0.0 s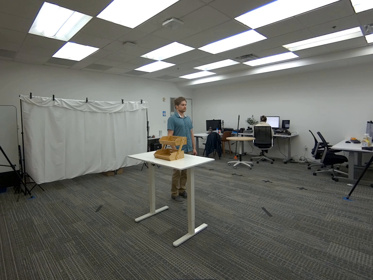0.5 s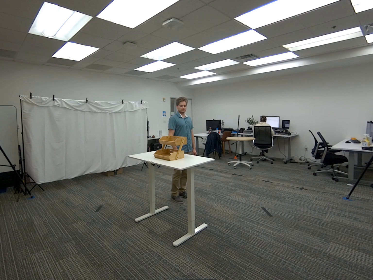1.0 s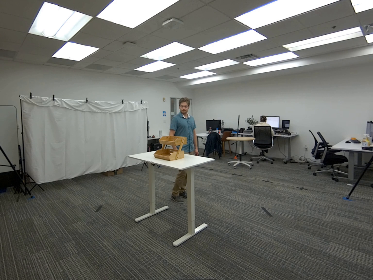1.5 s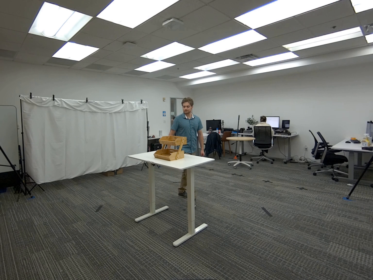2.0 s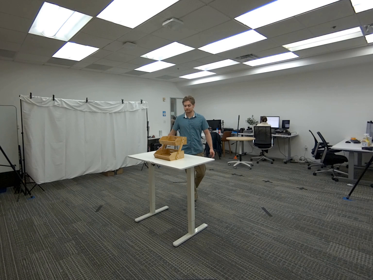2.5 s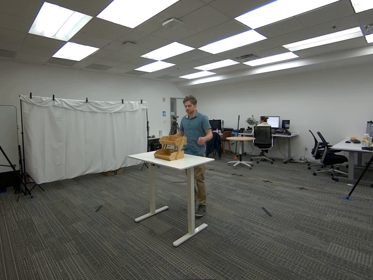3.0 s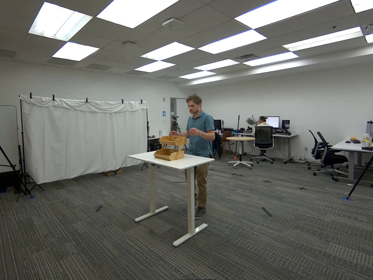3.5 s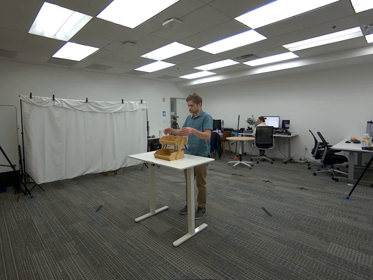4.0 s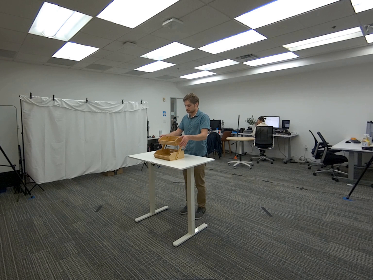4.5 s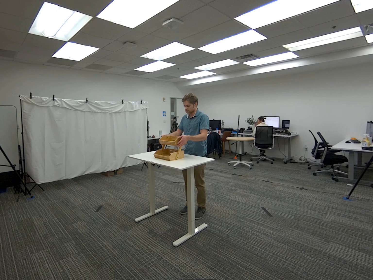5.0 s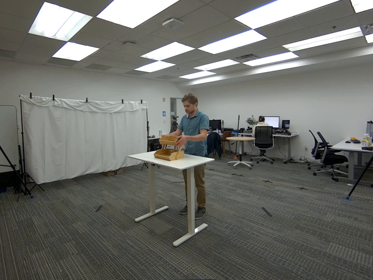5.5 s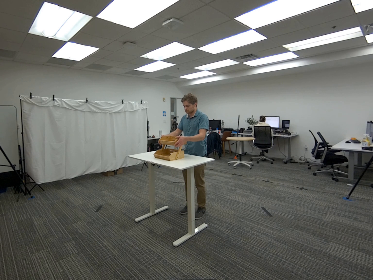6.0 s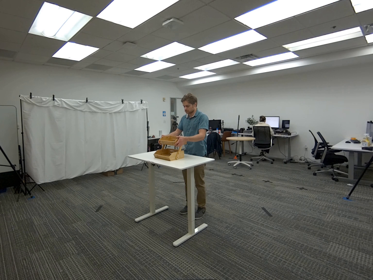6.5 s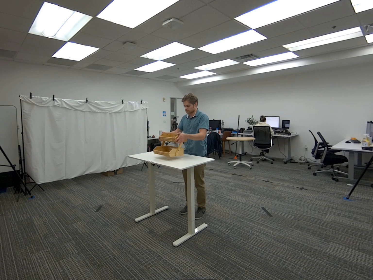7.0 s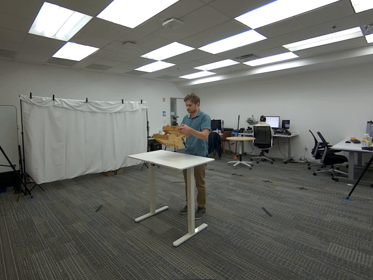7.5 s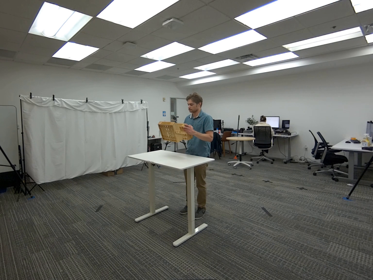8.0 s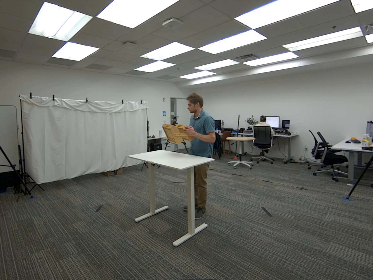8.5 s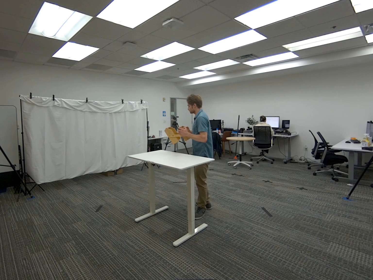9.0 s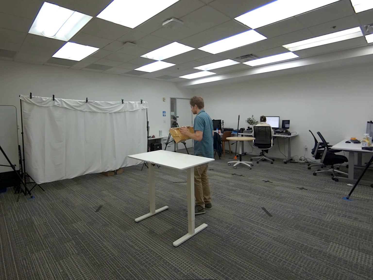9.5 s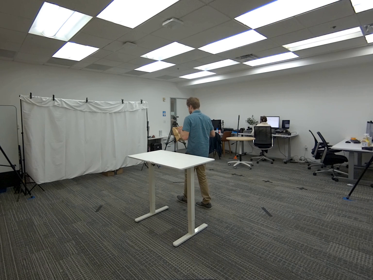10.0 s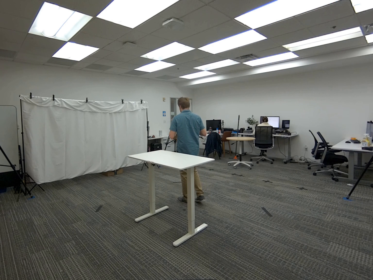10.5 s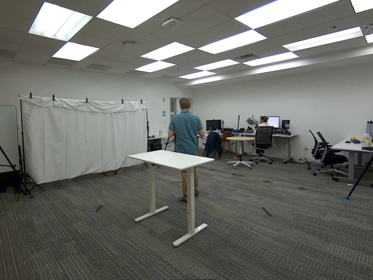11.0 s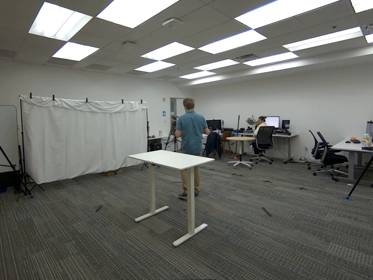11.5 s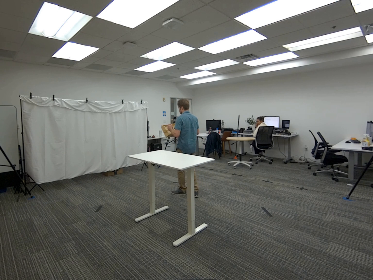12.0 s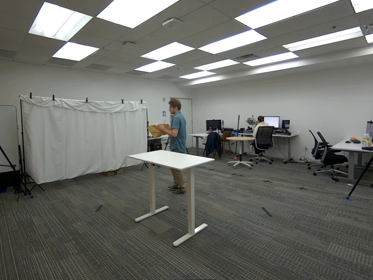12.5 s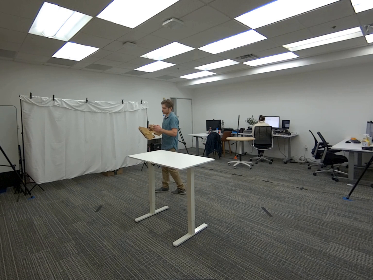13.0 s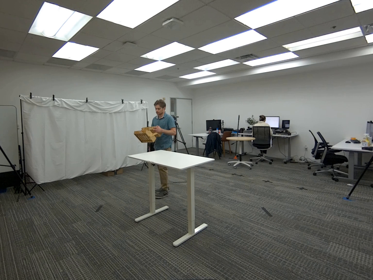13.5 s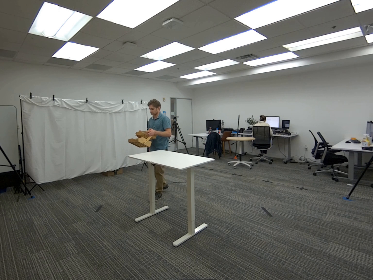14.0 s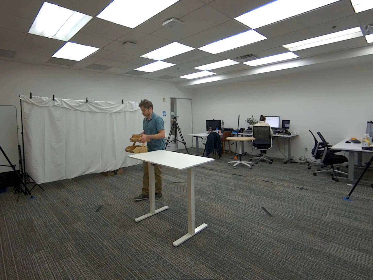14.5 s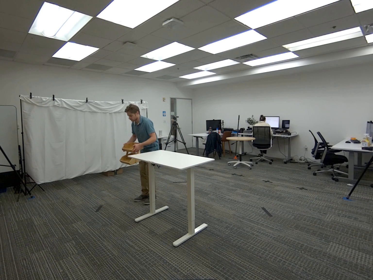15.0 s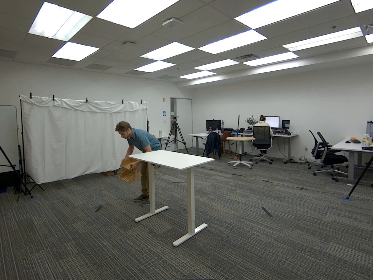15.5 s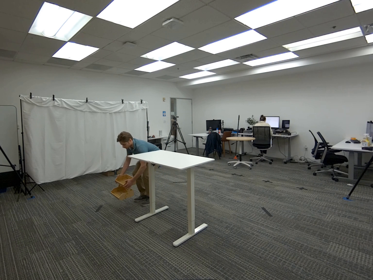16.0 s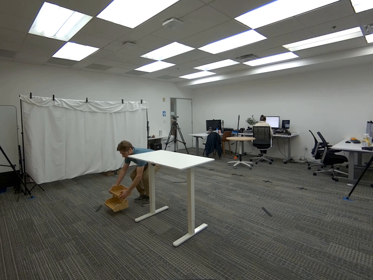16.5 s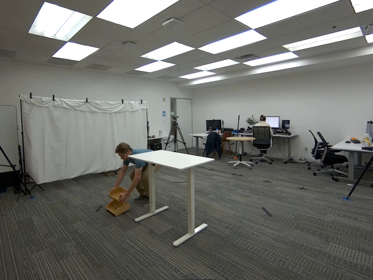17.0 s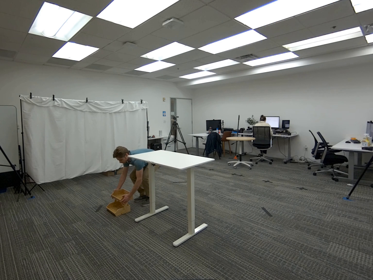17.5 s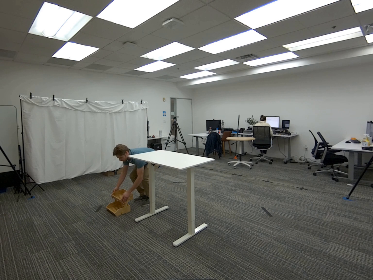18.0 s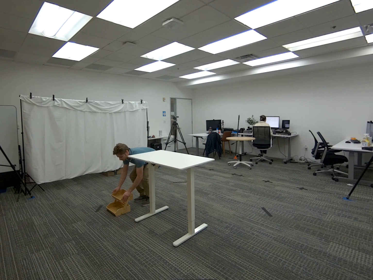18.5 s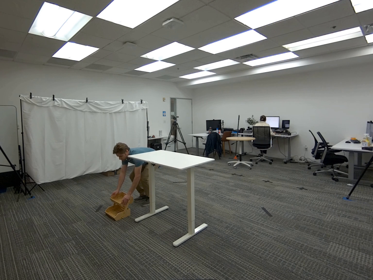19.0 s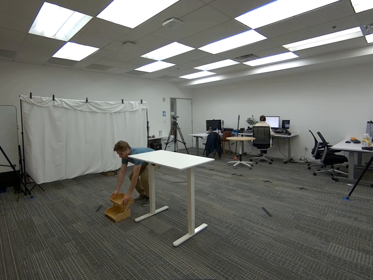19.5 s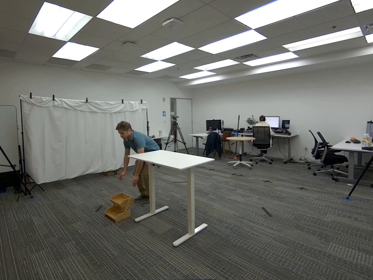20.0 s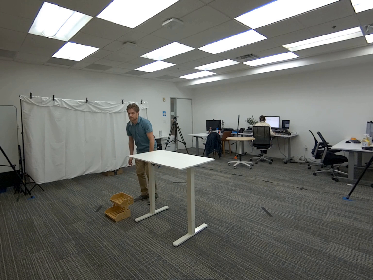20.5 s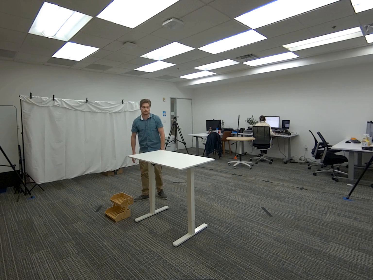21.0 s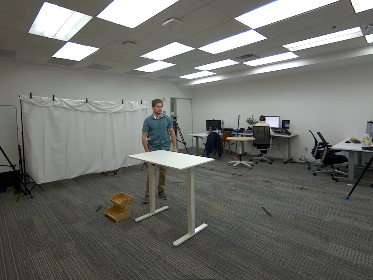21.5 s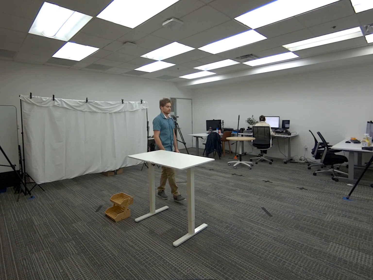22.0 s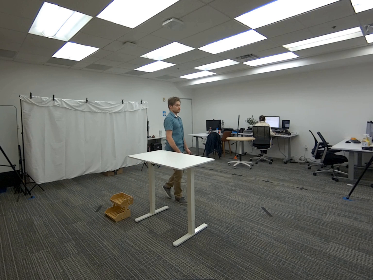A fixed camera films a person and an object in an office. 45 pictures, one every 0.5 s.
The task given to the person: Walk over to the white desk and pick up the wooden crate from the top shelf using both hands and then place on the ground.
